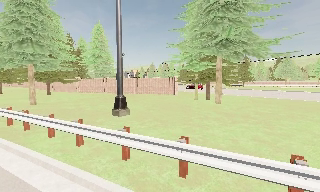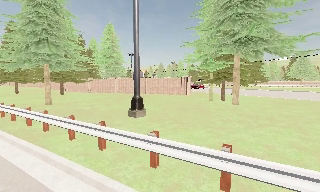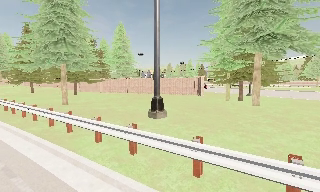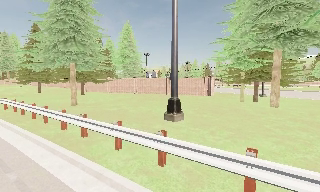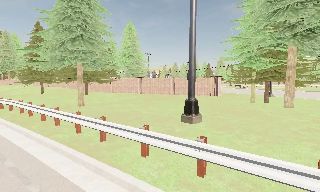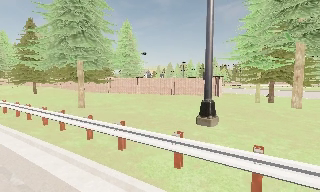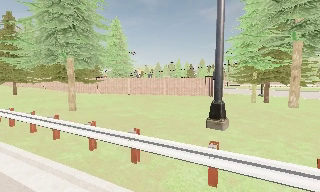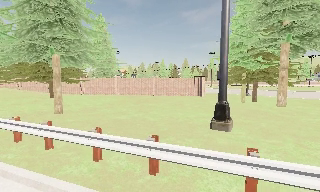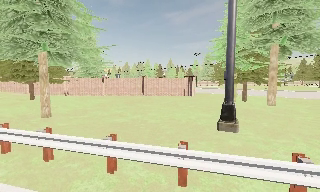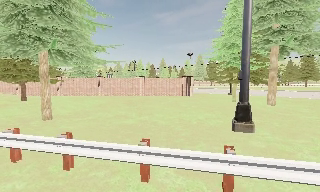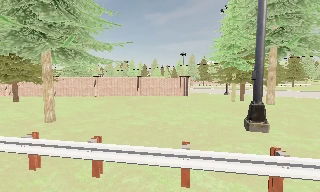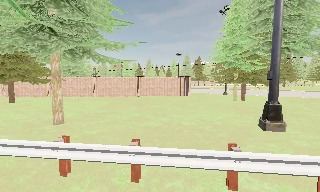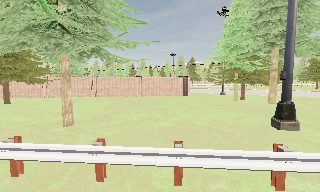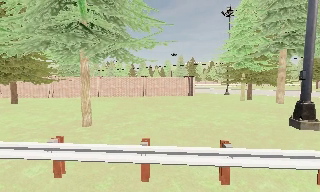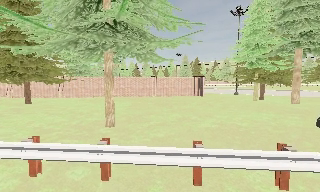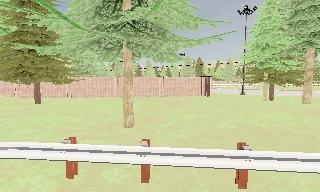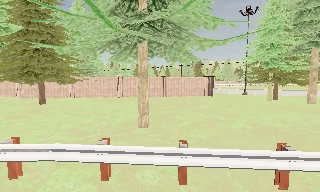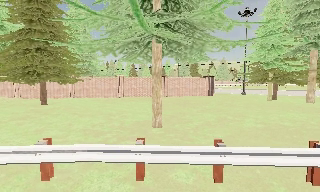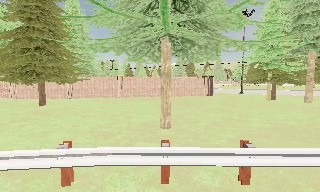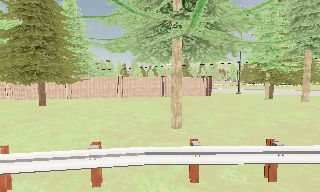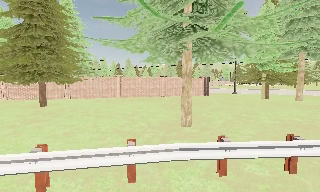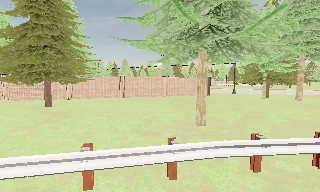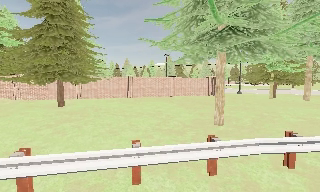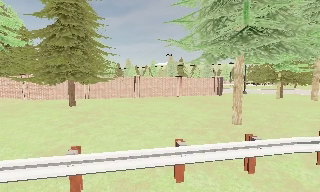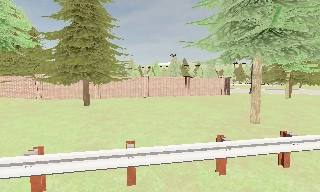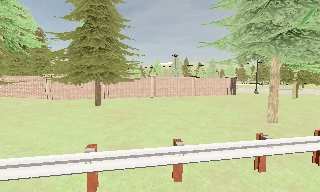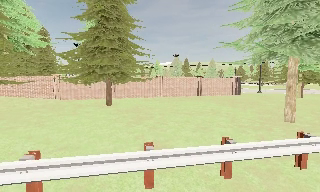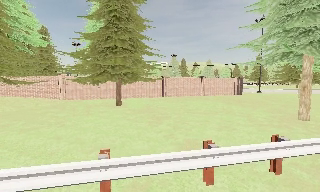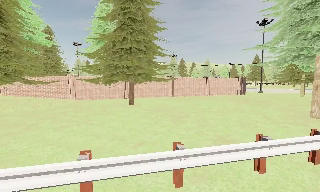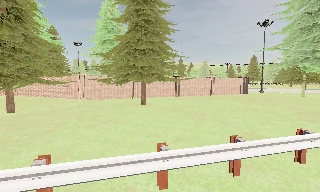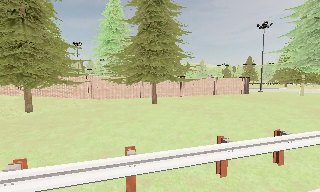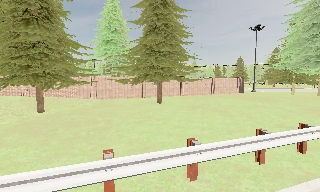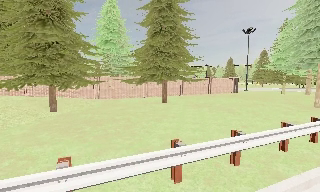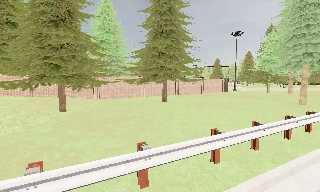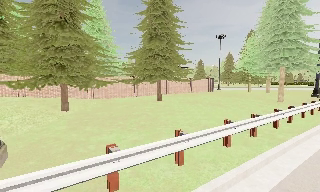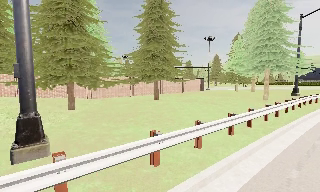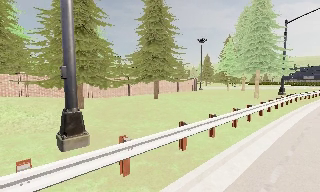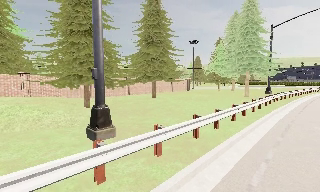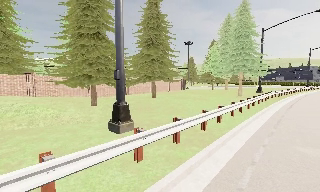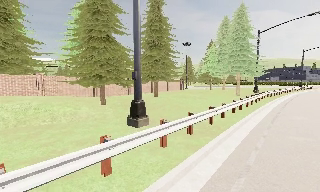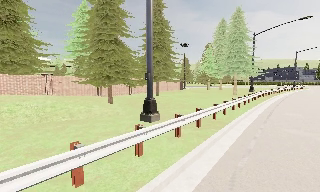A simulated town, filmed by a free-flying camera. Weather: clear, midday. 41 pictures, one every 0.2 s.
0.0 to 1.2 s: The camera travels to its left and forward, about 5 m, so close, fixed things drift to the right.
1.2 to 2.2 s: The camera pans to its right, which is clockwise from overhead, by about 20 degrees. It travels to its left, about 4.5 m.
2.2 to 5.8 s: The camera pans to its right, which is clockwise from overhead, by about 15 degrees. It travels to its left, about 15 m, so close, fixed things drift to the right.
5.8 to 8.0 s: The camera pans to its right, which is clockwise from overhead, by about 35 degrees. It travels to its left and backward, about 13 m.
The film runs forward here.
